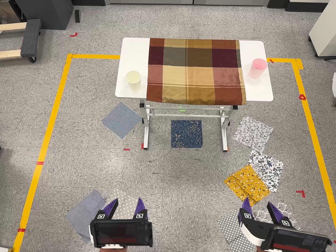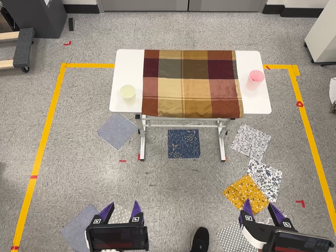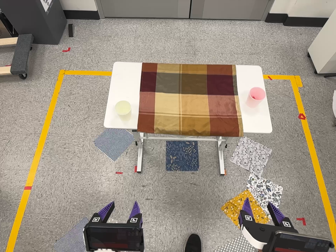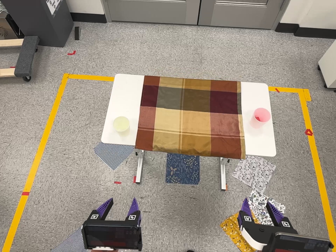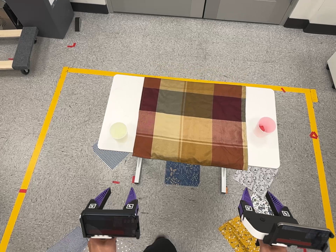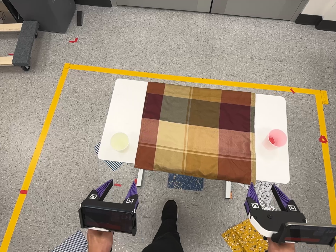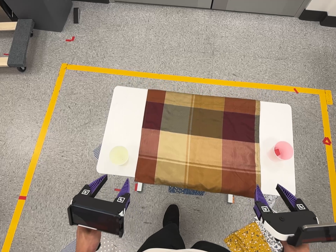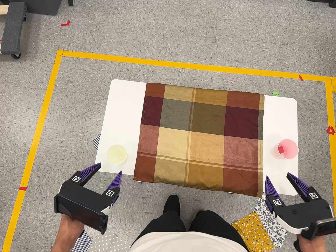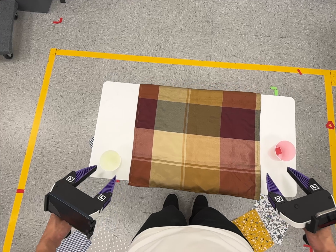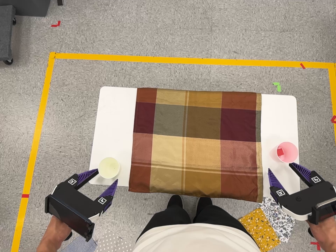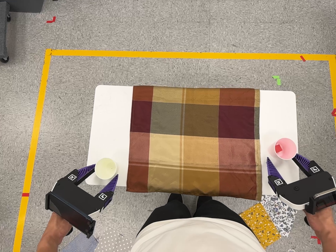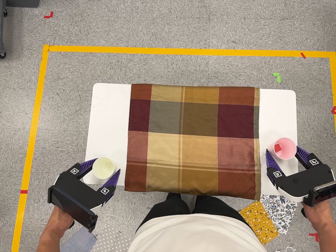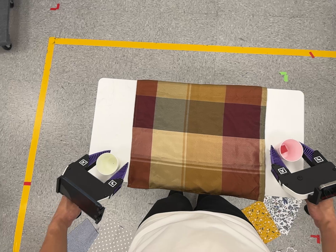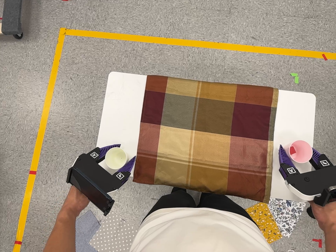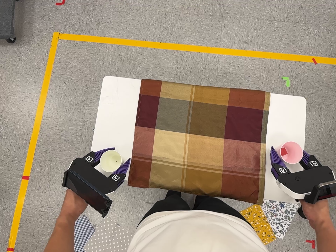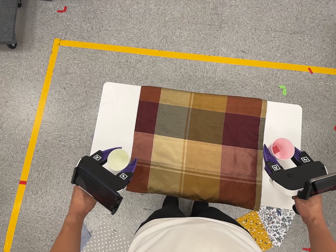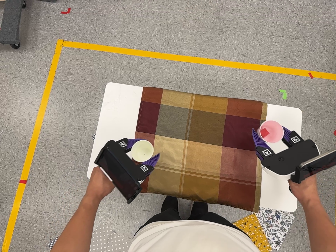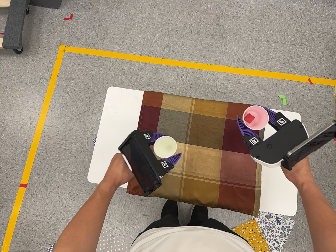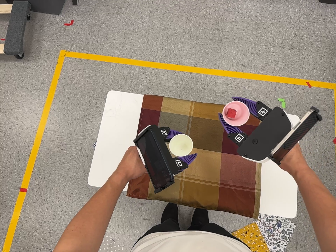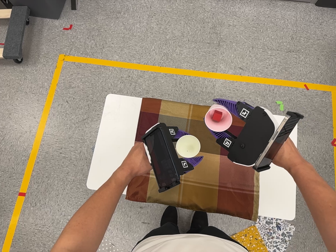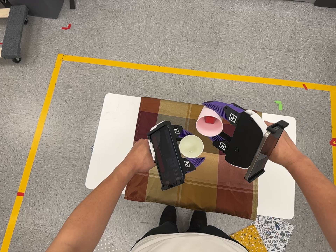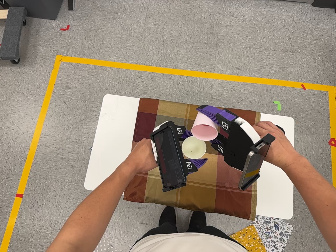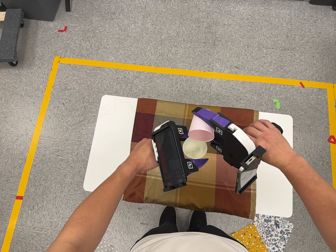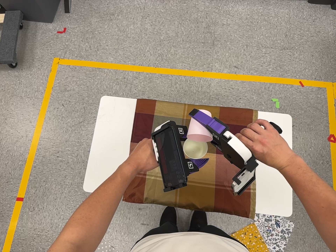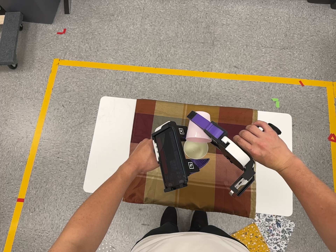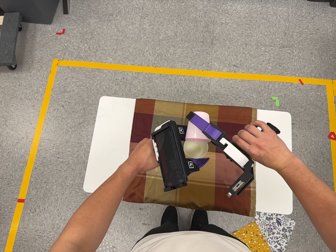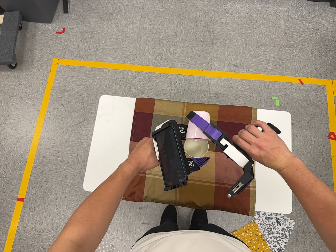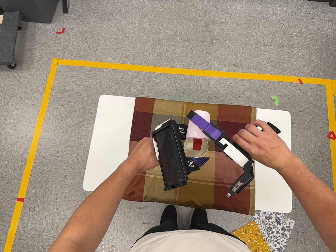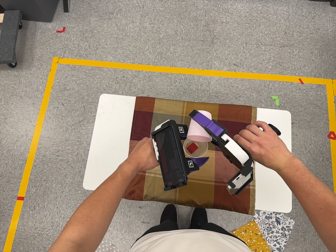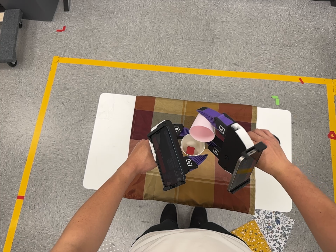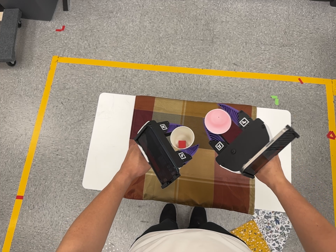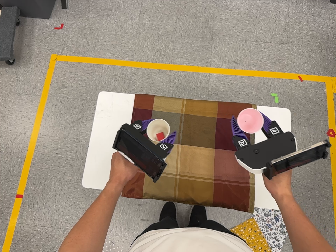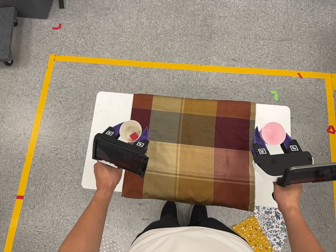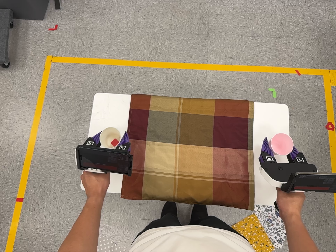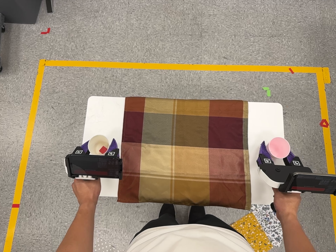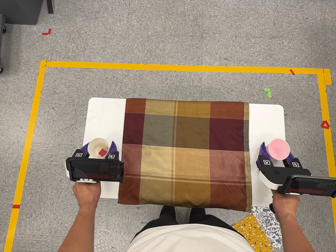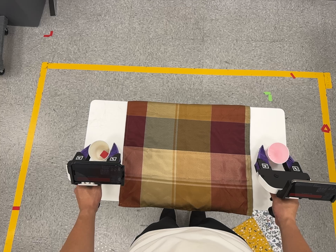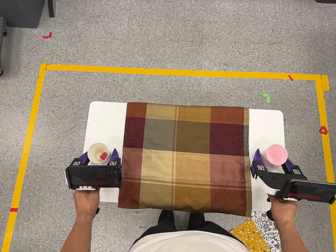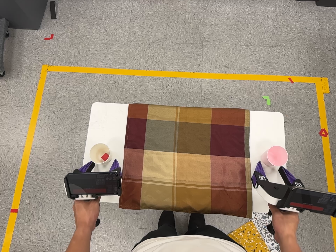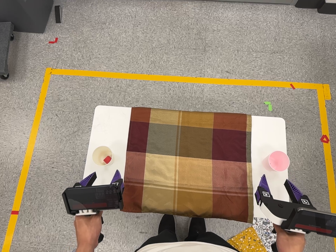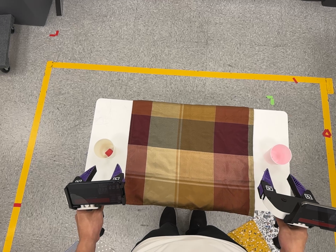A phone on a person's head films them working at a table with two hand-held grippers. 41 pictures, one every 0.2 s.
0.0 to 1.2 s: The camera travels toward the top of its view and forward, about 50 cm, so close, fixed things drift downward.
1.2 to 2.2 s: The camera travels toward the top of its view, forward and to its right, about 20 cm. Its aim tips toward the bottom of its view by about 10 degrees.
2.2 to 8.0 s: The camera travels backward, about 5 cm, so what stands in front gets smaller.
The film runs forward here.
